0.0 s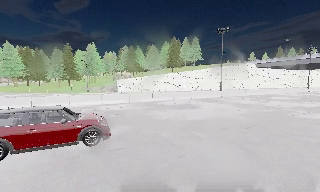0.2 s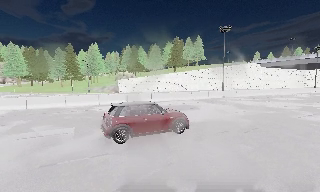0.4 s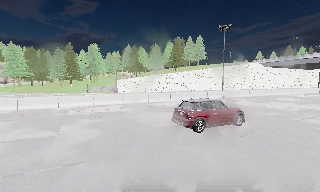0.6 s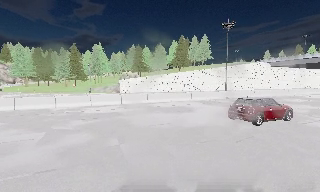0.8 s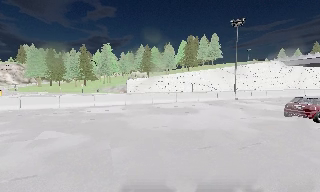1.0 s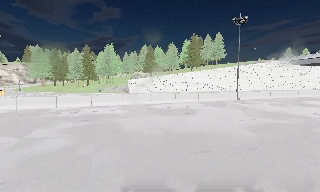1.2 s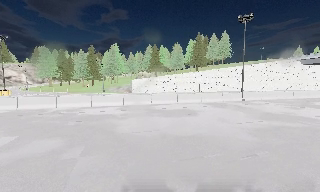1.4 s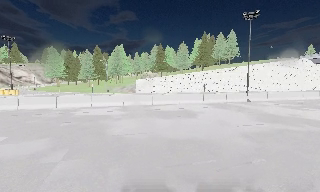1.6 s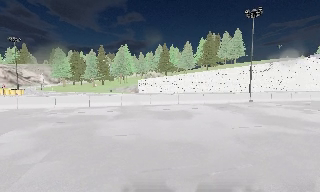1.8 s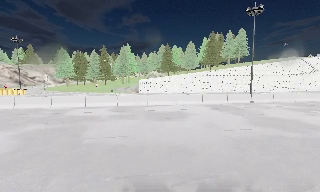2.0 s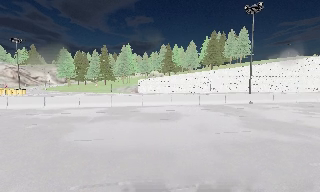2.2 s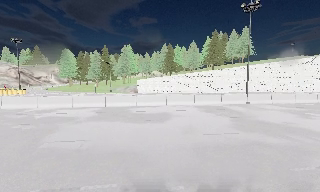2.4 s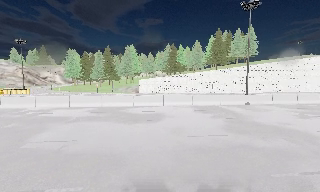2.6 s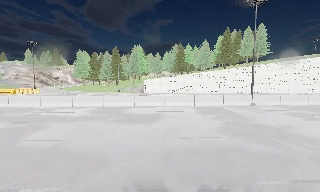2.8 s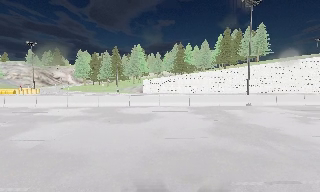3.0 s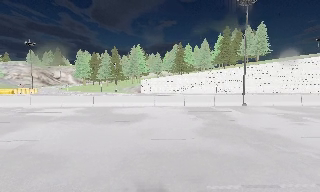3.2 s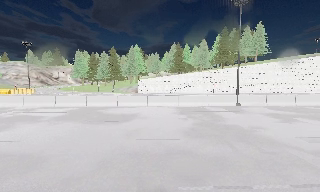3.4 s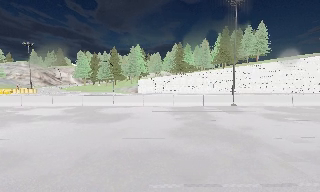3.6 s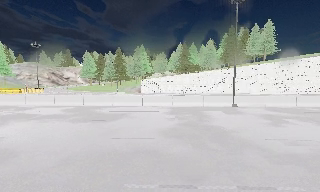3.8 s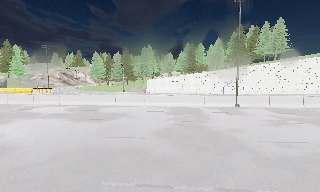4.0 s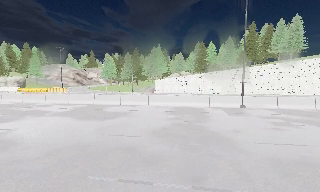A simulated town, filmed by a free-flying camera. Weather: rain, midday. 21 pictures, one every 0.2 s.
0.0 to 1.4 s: The camera pans to its left, which is counterclockwise from overhead, by about 15 degrees. It travels to its right and forward, about 6 m.
1.4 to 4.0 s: The camera pans to its left, which is counterclockwise from overhead, by about 25 degrees. It travels to its right, about 11 m, so close, fixed things drift to the left.
The film runs forward here.
